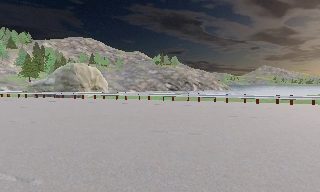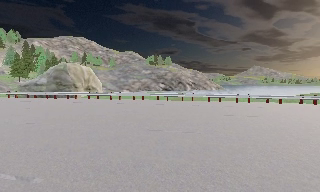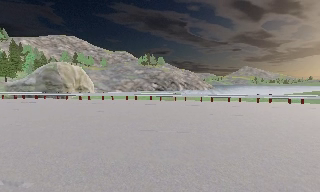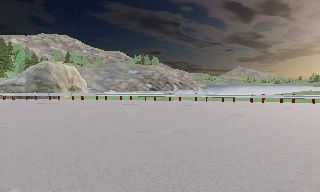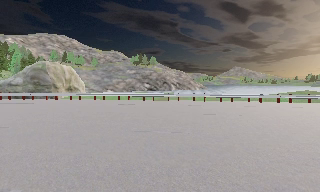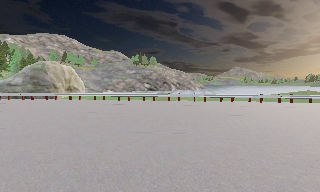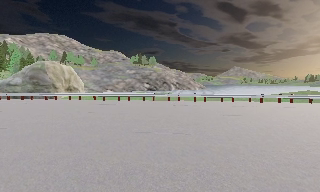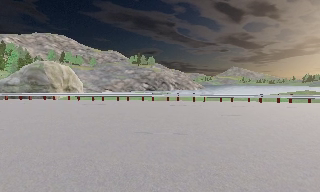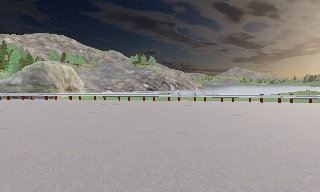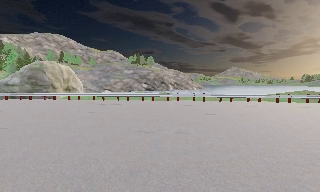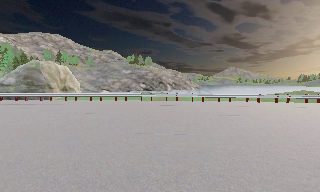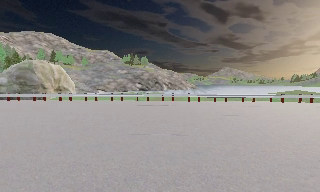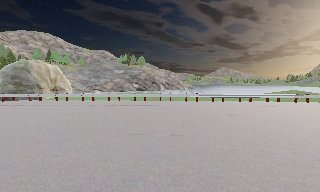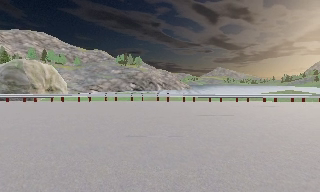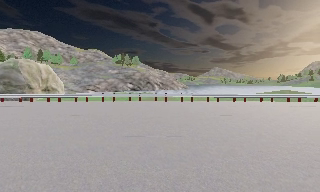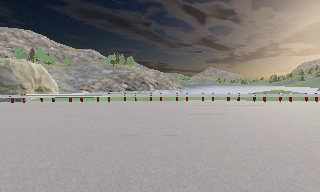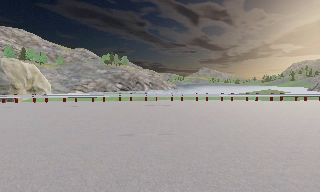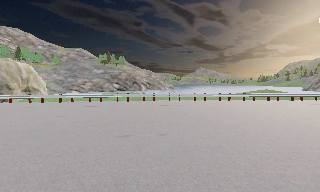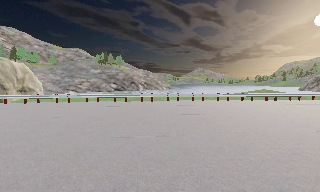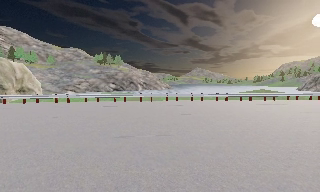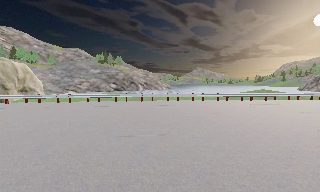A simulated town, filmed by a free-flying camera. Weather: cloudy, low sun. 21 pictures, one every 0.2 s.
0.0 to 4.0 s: The camera pans to its right, which is clockwise from overhead, by about 20 degrees. It travels to its left, about 1 m.
The film runs forward here.
